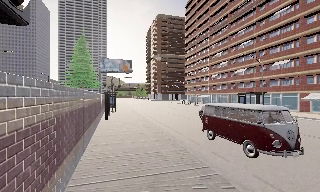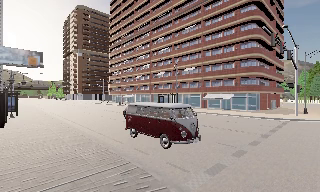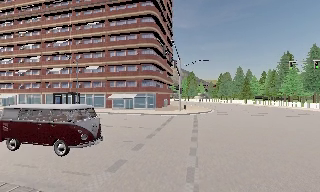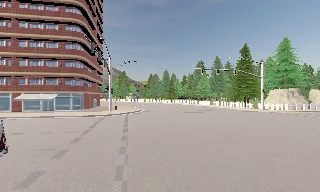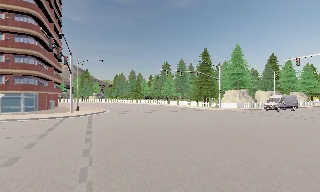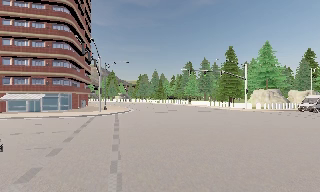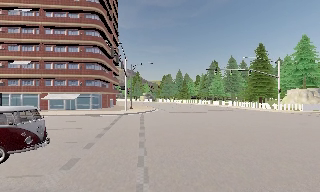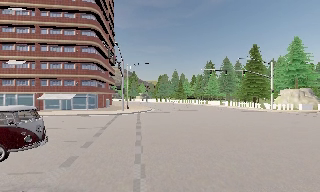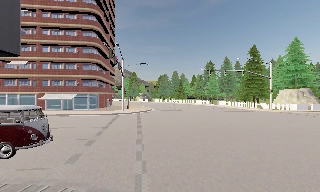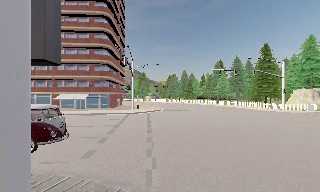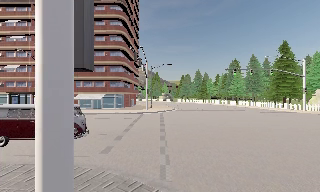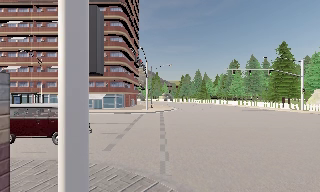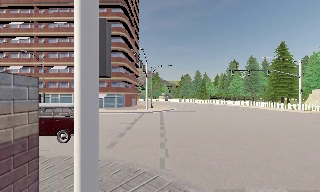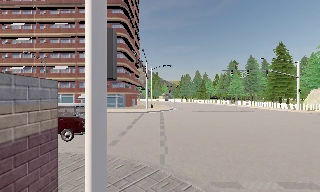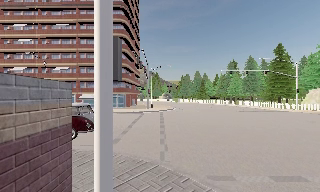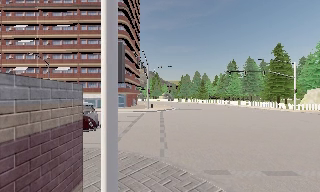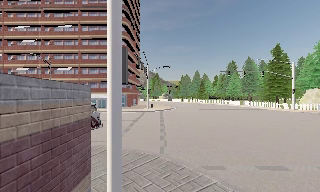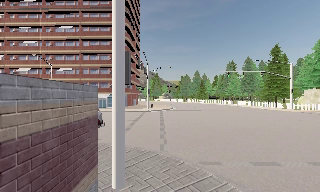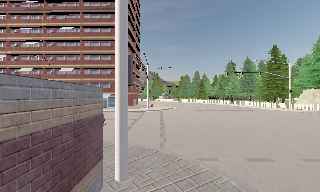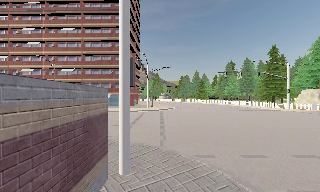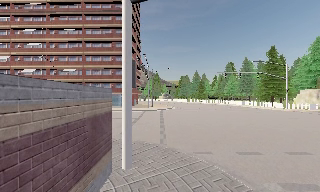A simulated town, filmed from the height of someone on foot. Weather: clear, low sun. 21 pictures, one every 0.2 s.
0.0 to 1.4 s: The camera pans to its right, which is clockwise from overhead, by about 80 degrees. It travels backward, about 1.5 m.
1.4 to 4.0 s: The camera travels backward, about 4.5 m, so what stands in front gets smaller.
The film runs backward here.
